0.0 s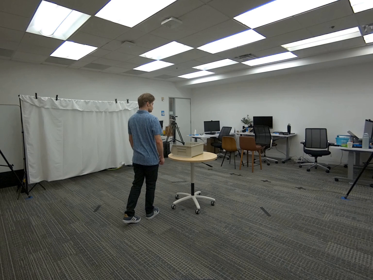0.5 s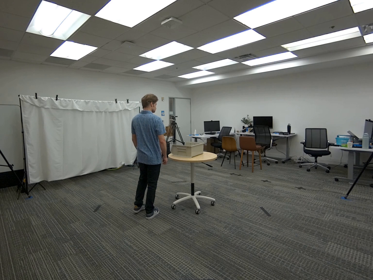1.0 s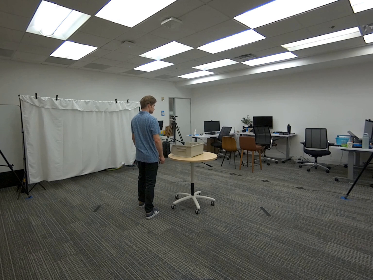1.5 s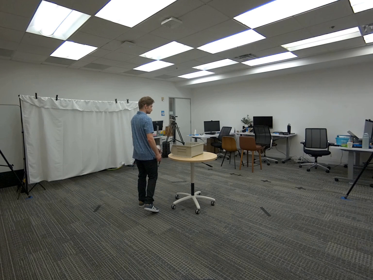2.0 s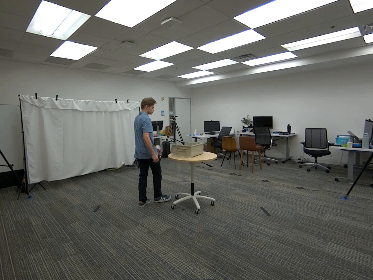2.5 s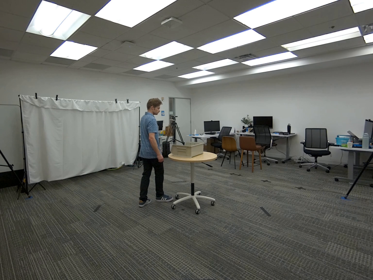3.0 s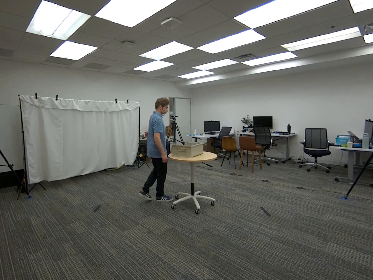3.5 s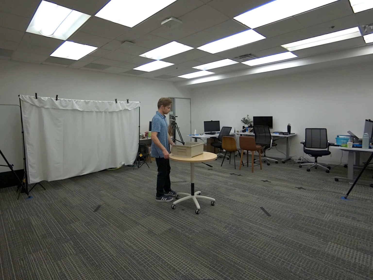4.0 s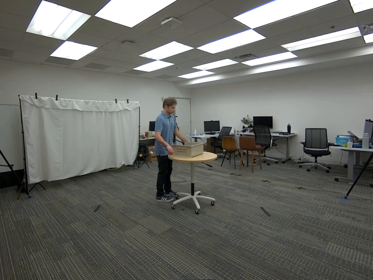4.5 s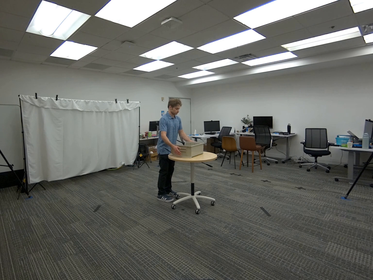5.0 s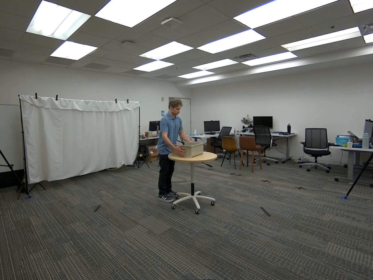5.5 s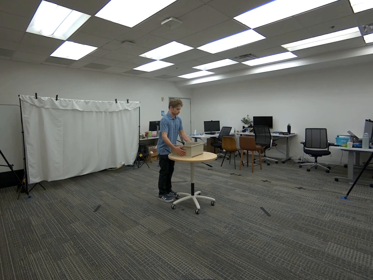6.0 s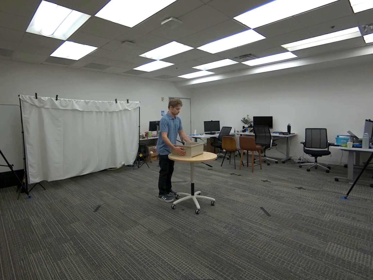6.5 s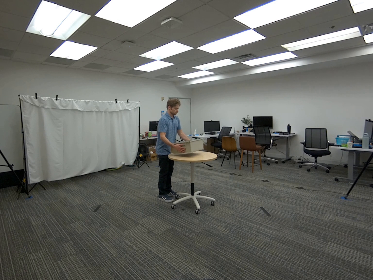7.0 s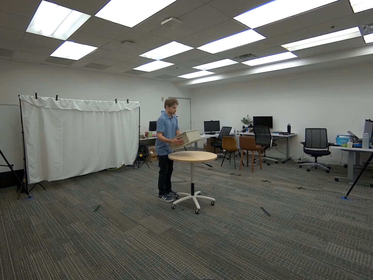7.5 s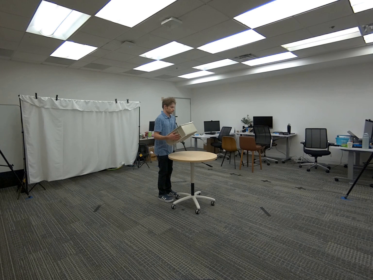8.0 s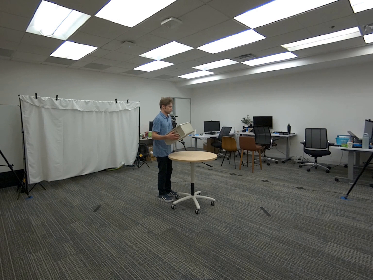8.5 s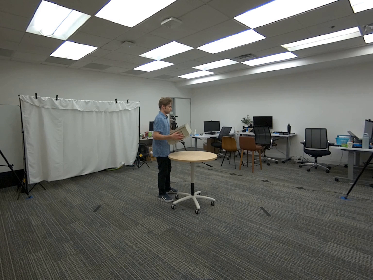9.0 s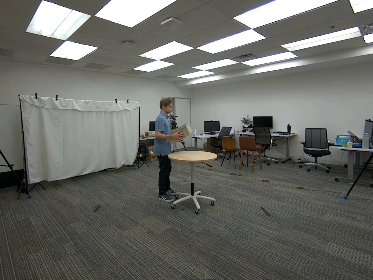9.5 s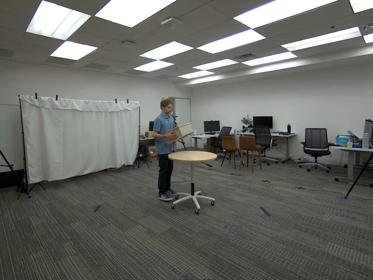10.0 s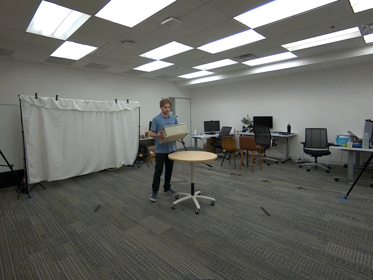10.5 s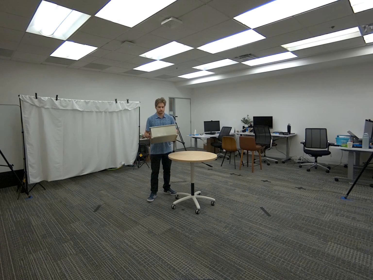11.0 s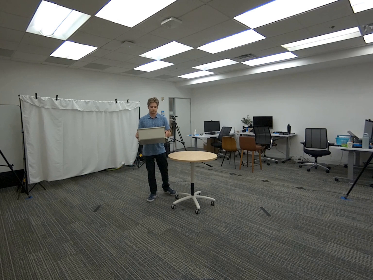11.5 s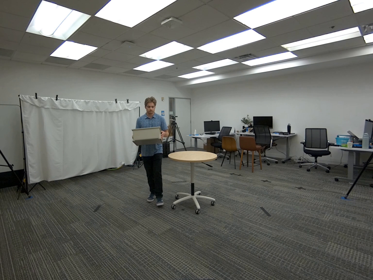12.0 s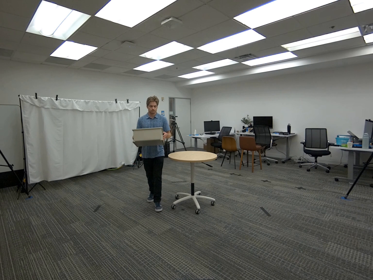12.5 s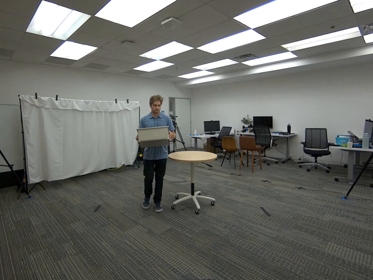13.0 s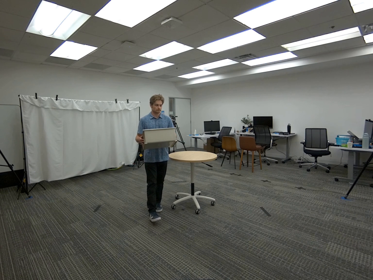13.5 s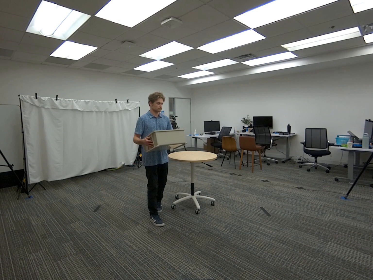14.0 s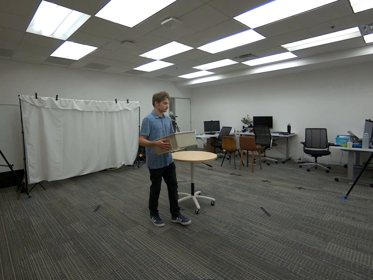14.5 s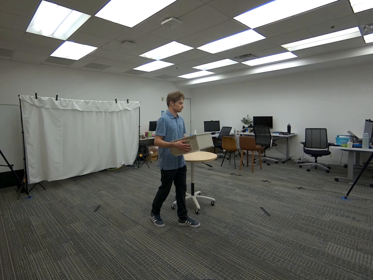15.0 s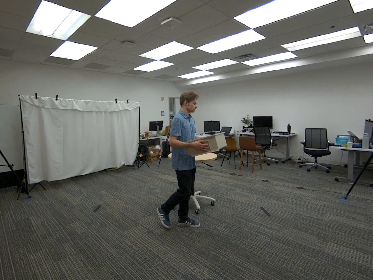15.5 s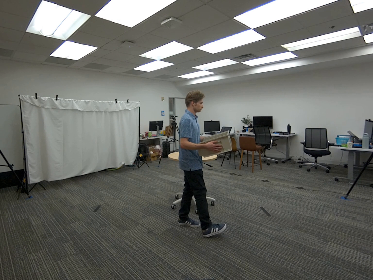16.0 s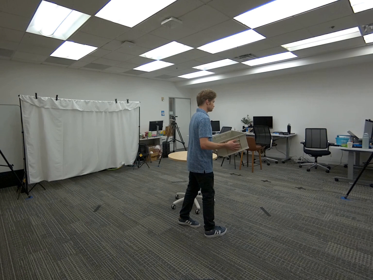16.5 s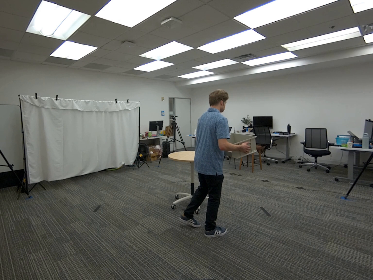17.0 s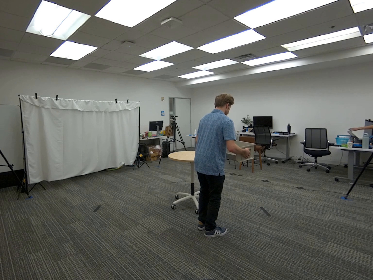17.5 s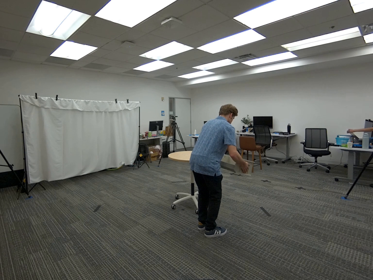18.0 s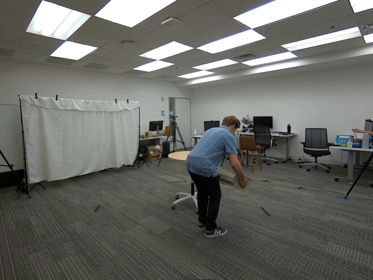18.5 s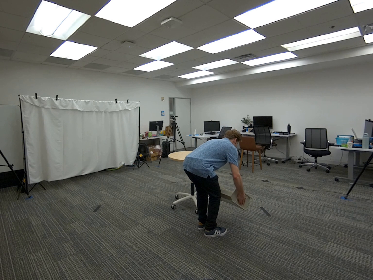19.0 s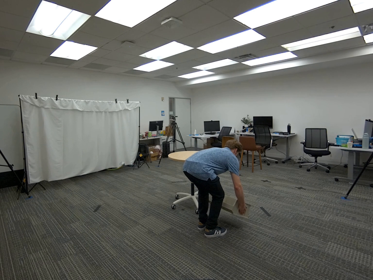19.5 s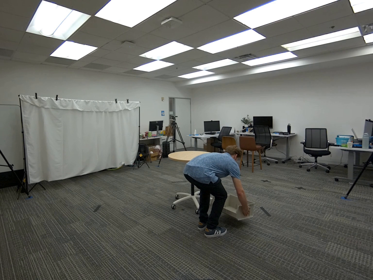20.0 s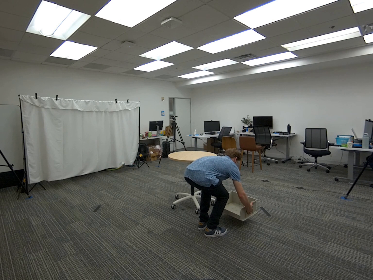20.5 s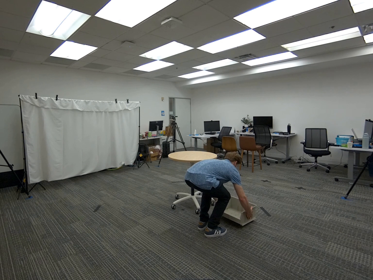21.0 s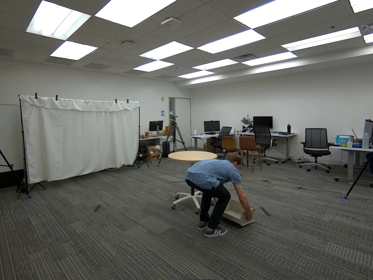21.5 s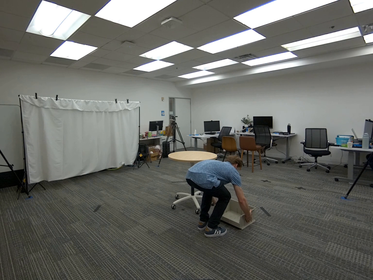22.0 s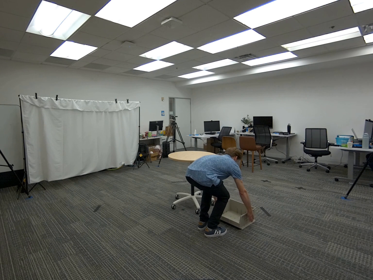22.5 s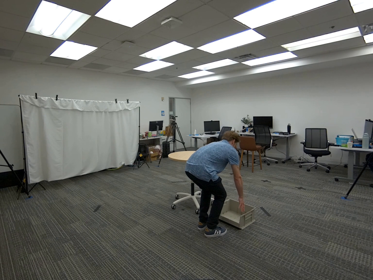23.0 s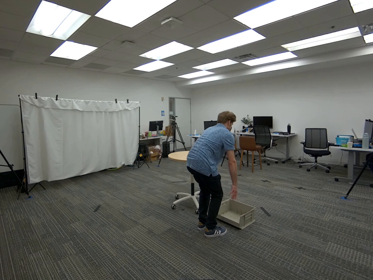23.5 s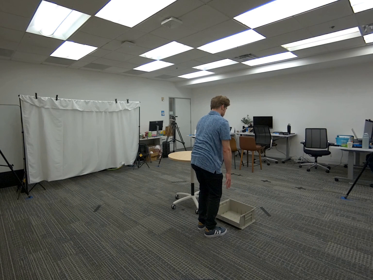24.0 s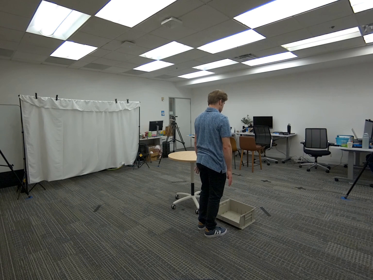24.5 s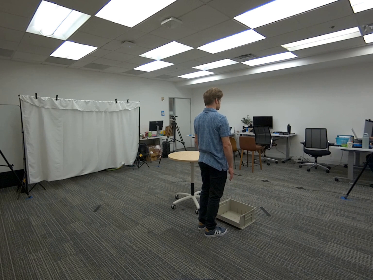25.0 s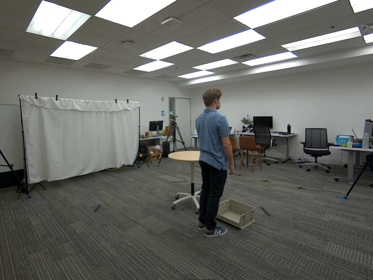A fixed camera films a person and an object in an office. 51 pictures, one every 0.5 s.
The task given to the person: Walk over to the beige bin on the round table and pick up the beige bin using both hands and place the beige bin on the ground.
